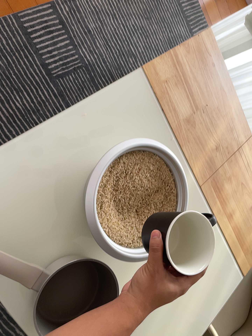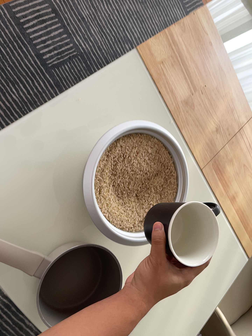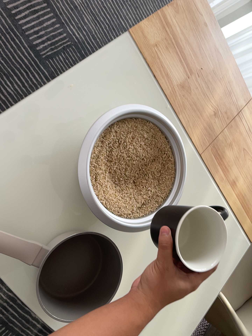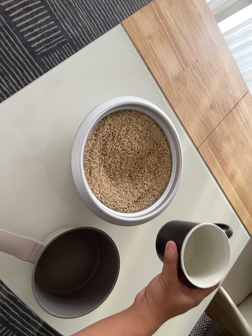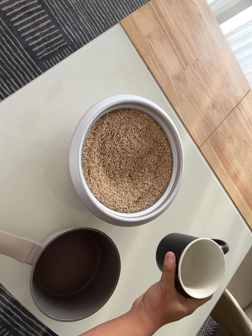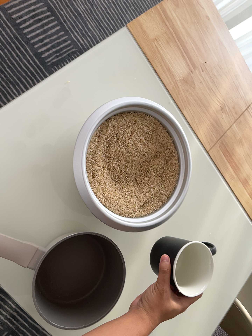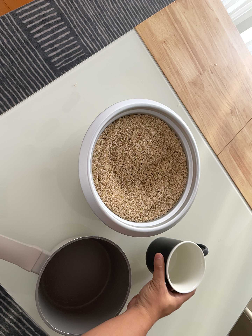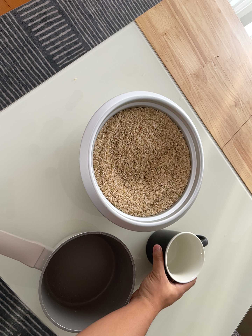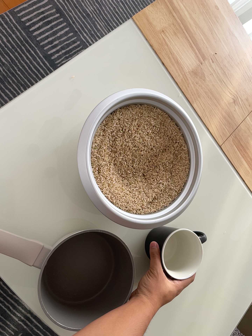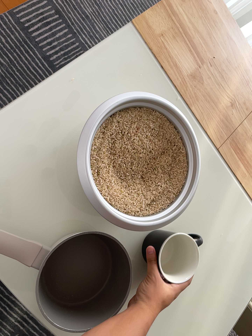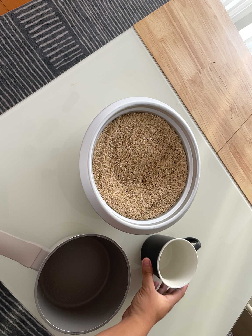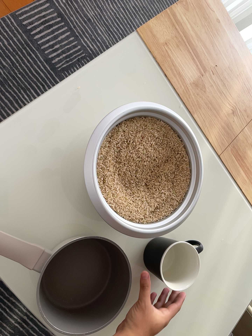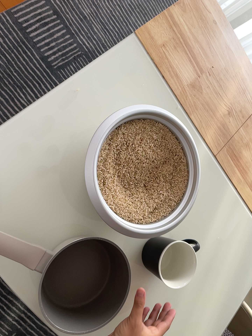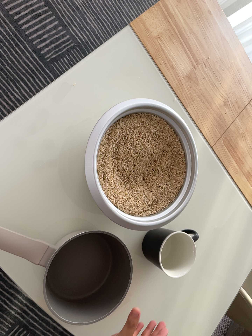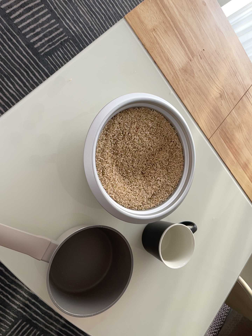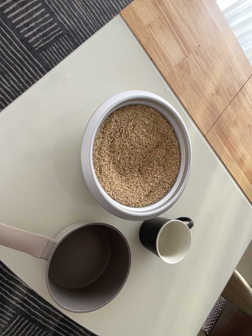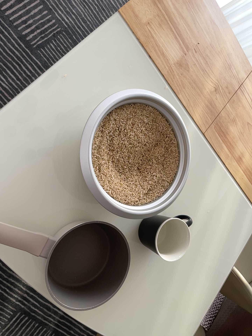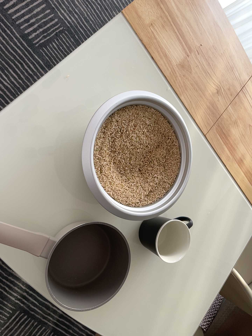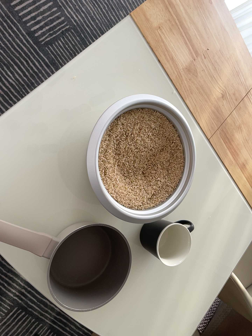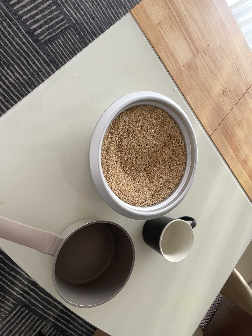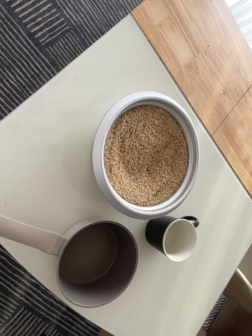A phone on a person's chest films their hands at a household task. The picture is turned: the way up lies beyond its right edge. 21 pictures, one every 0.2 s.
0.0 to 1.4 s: The camera travels forward, toward the bottom of its view and to its right, about 10 cm, so what stands in front looms larger.
1.4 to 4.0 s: The camera travels to its left, about 8 cm.
The film runs backward here.
